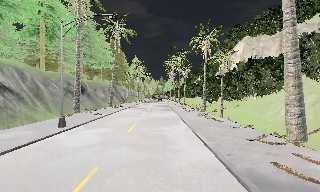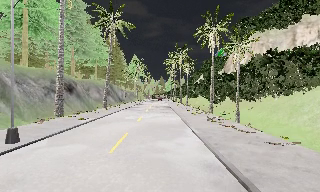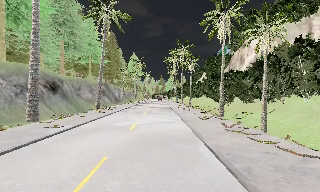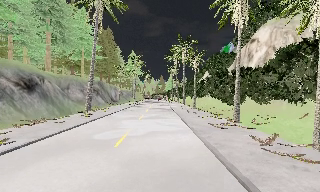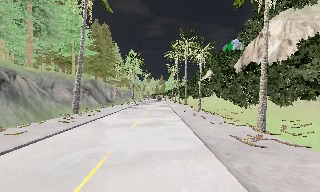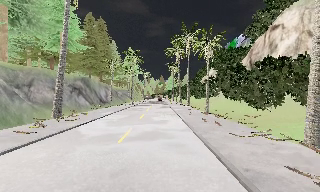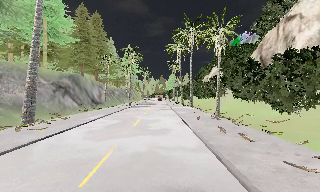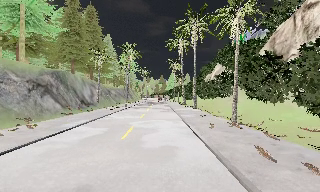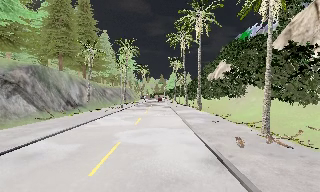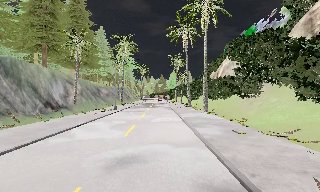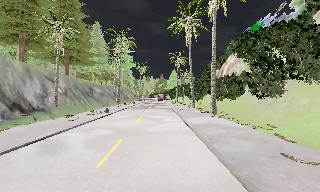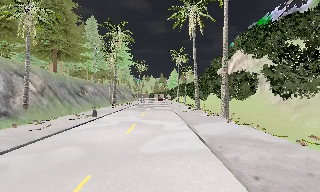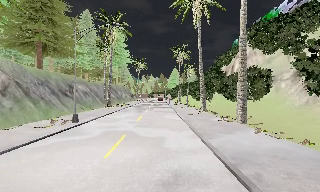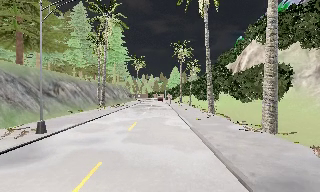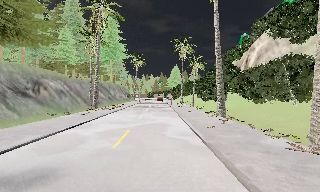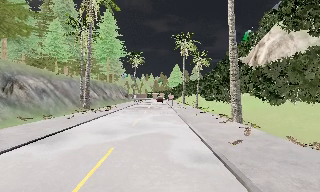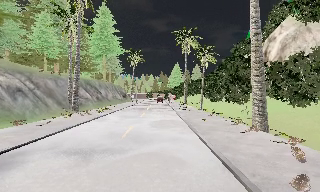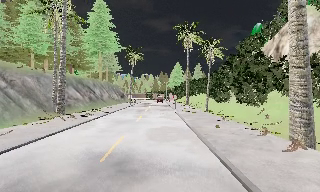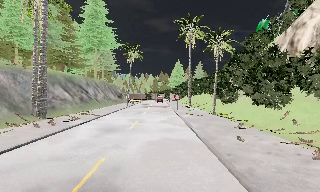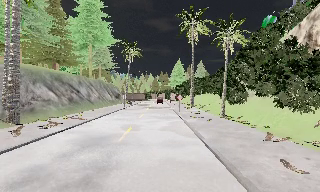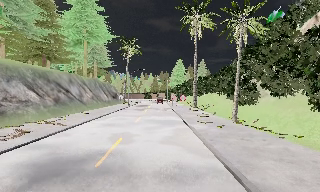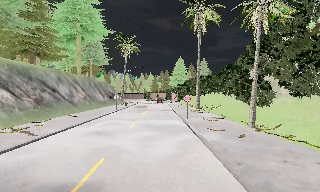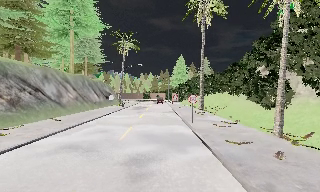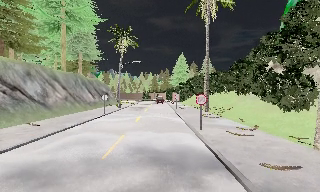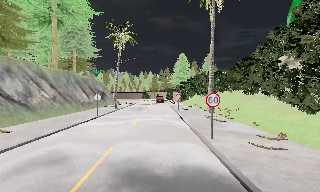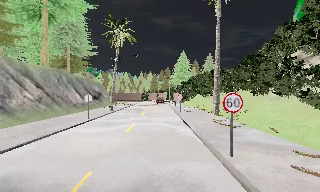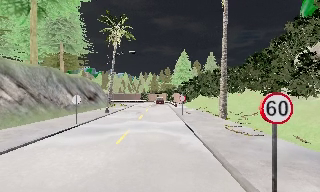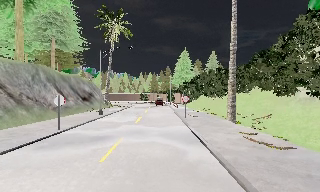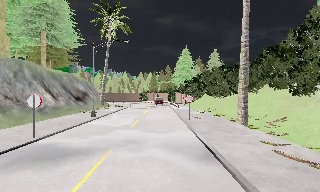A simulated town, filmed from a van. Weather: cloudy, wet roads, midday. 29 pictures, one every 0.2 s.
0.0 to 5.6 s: The camera travels forward, about 90 m, so what stands in front looms larger. It loses speed.
The film runs forward here.
